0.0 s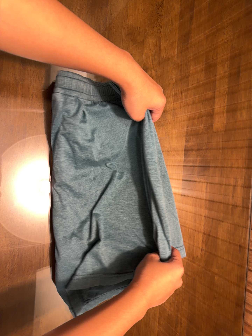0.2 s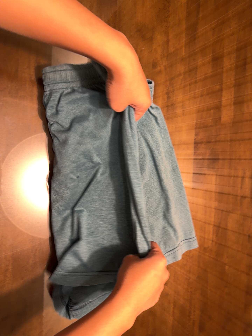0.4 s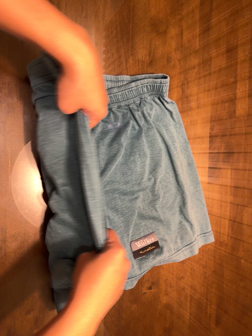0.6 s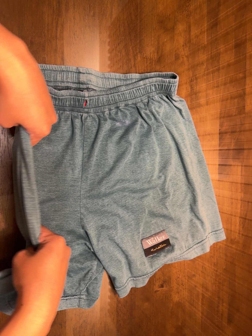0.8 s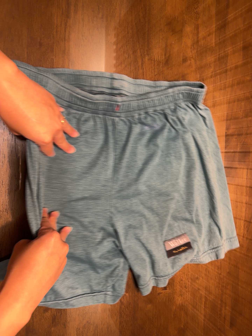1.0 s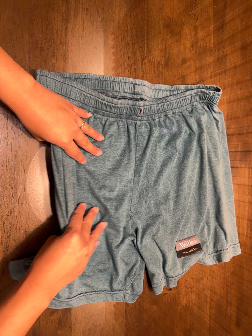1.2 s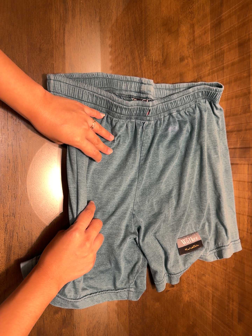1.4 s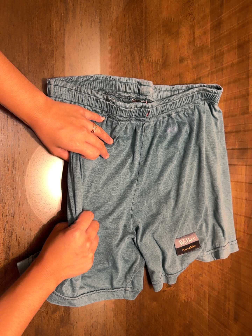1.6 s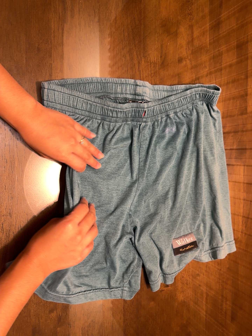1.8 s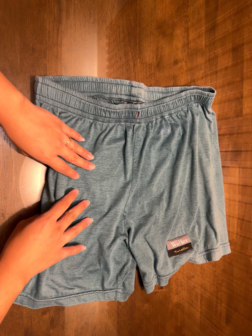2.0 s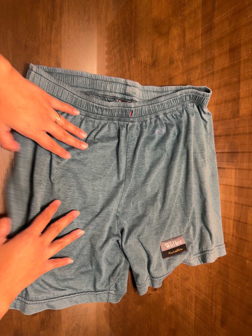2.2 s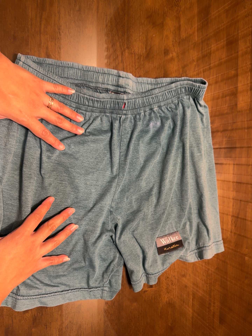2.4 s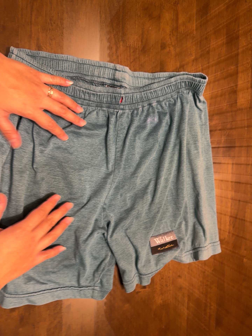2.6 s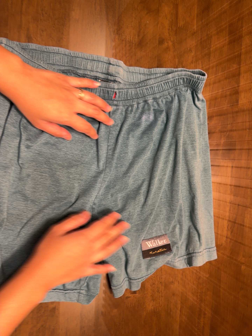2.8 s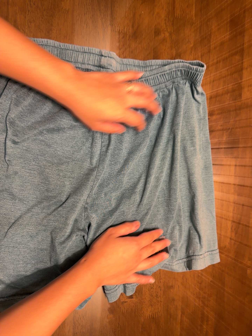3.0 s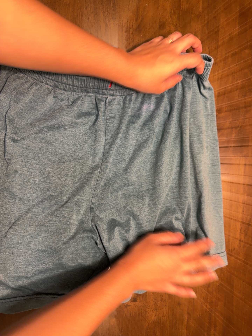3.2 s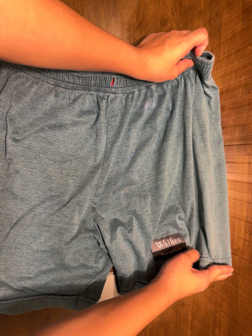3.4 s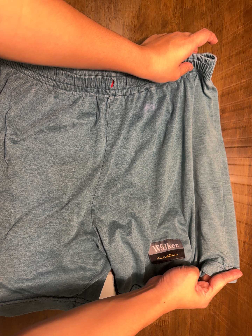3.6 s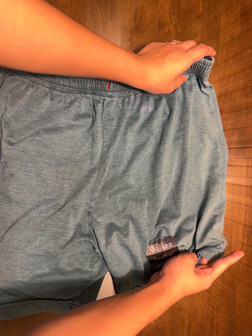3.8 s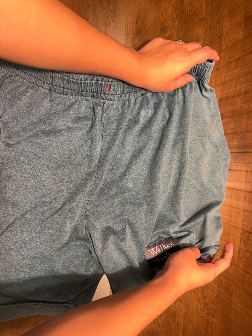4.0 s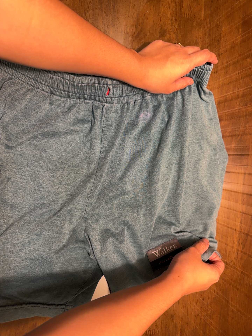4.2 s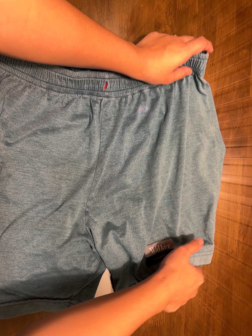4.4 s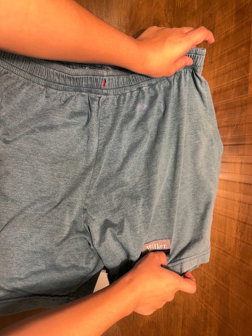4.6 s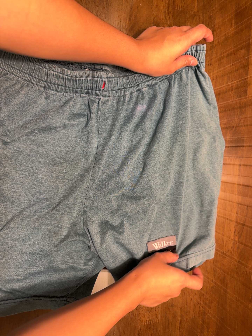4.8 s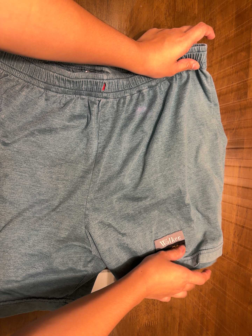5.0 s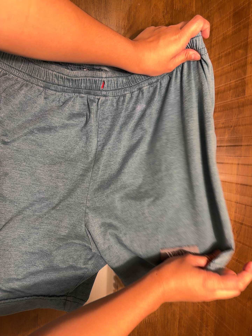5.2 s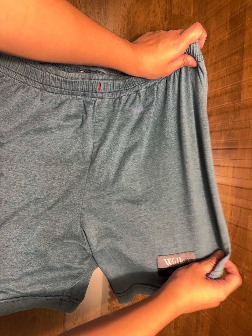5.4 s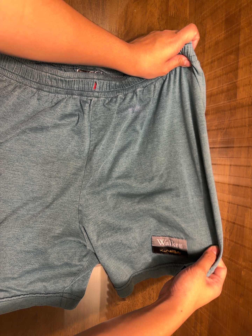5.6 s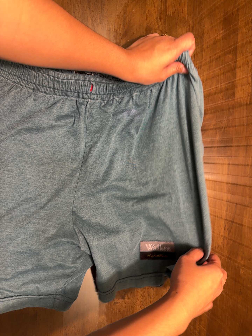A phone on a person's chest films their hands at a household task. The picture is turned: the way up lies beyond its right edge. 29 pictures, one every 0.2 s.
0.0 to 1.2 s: The camera travels to its left, about 7 cm, so close, fixed things drift to the right.
1.2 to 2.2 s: The camera shifts only a little, or ends up much as it began.
2.2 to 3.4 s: The camera travels to its right and forward, about 12 cm.
3.4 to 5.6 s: The camera shifts only a little, or ends up much as it began.
The film runs backward here.
